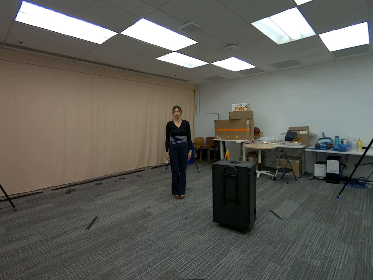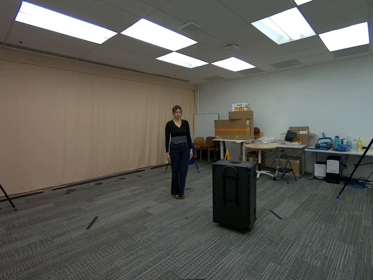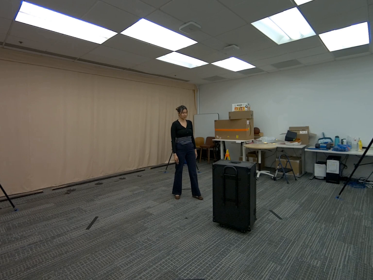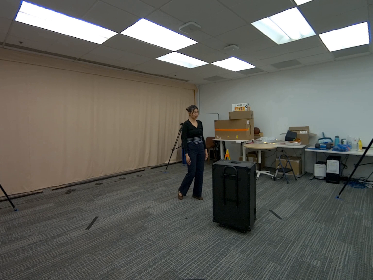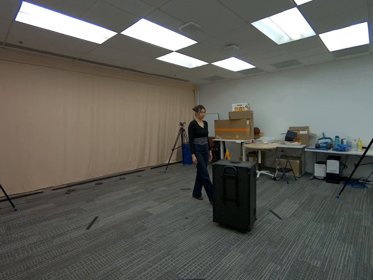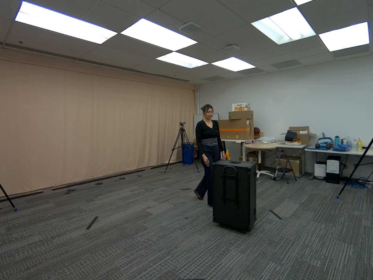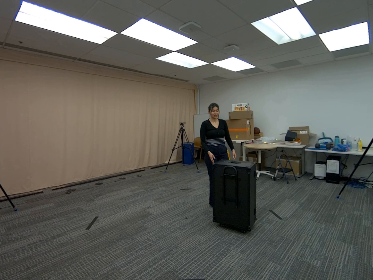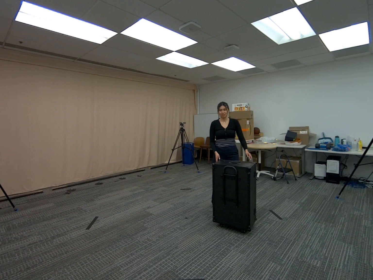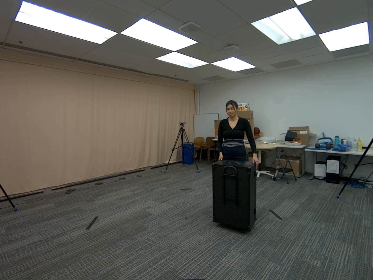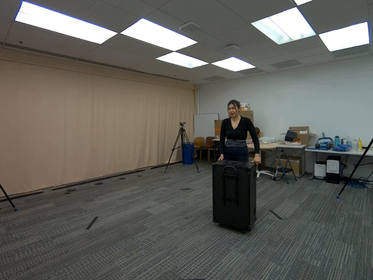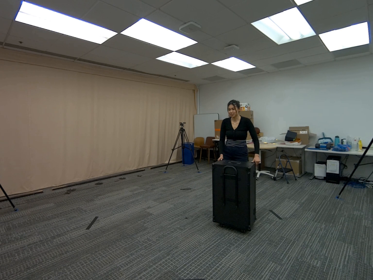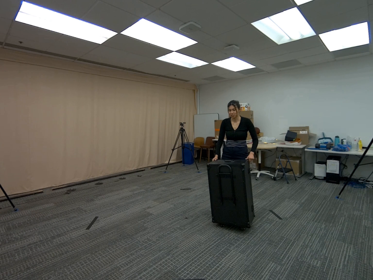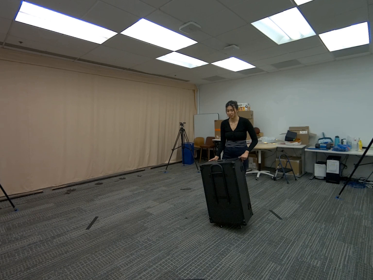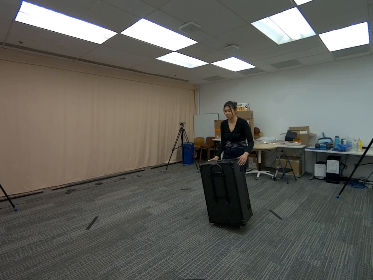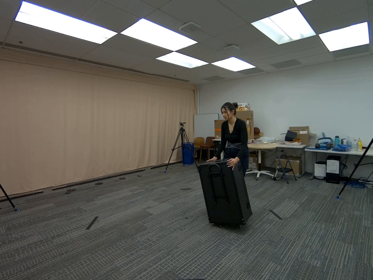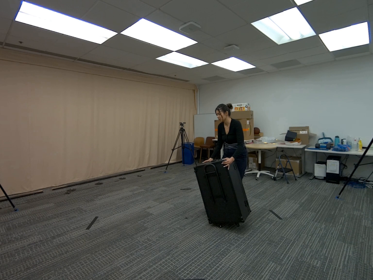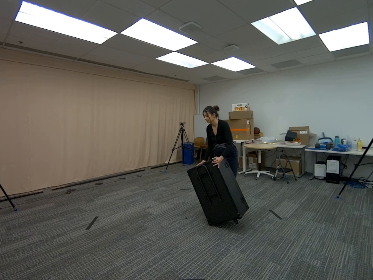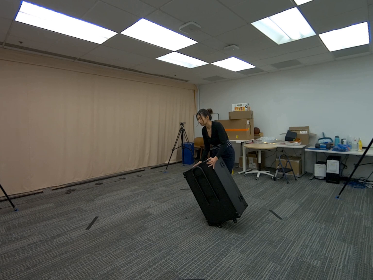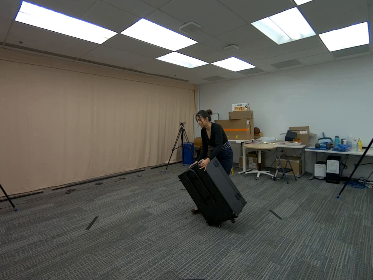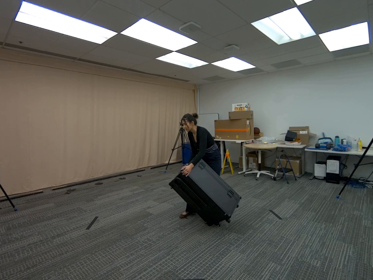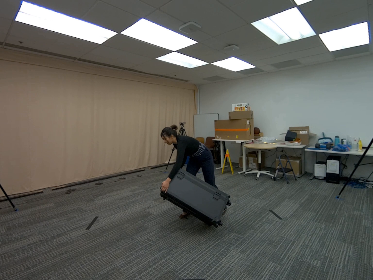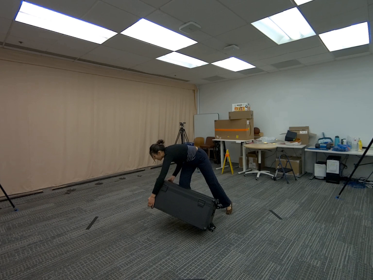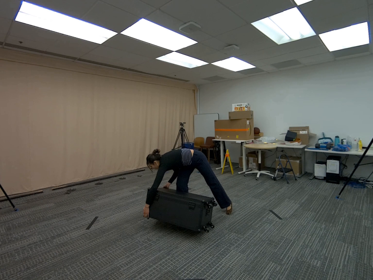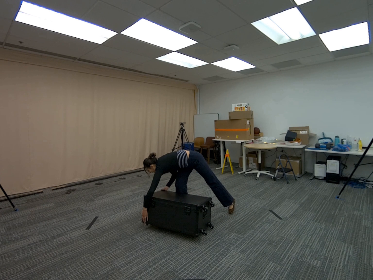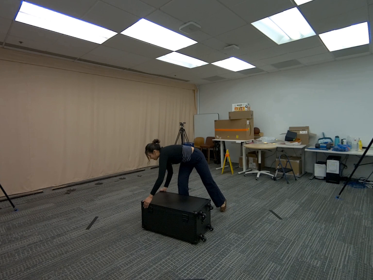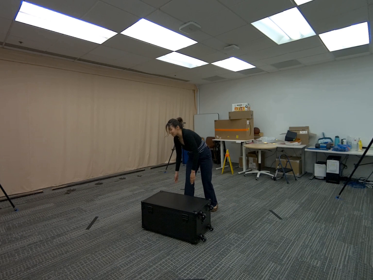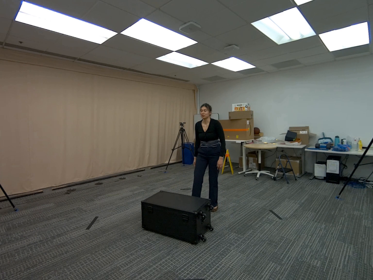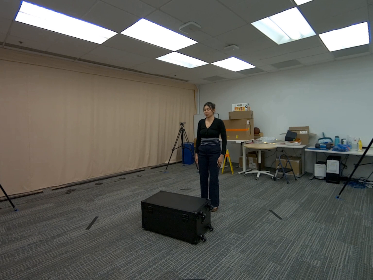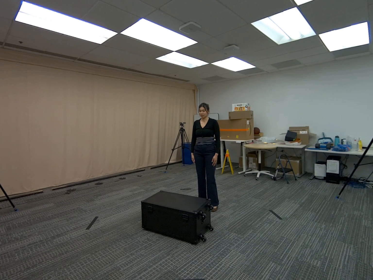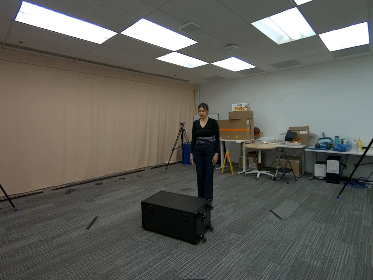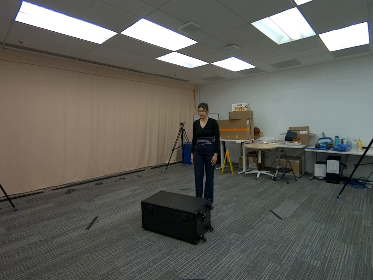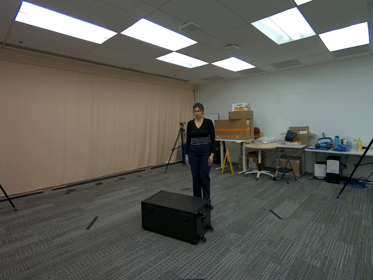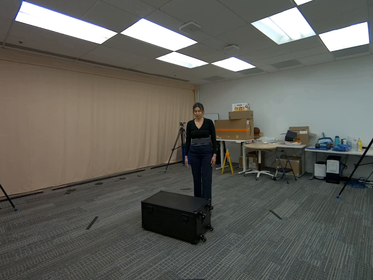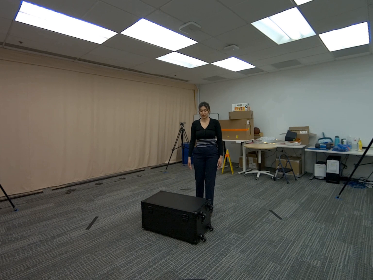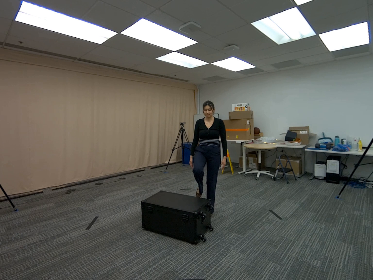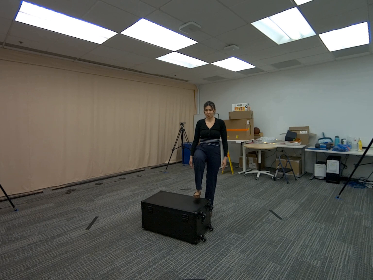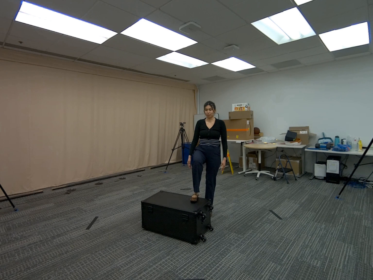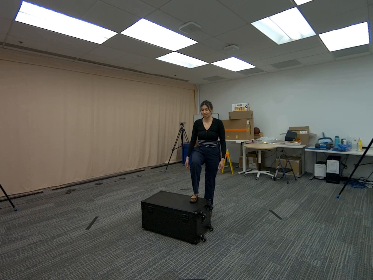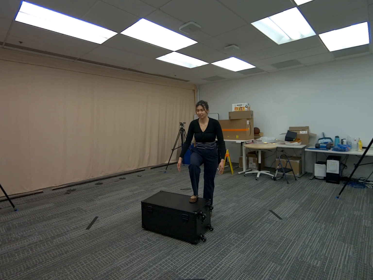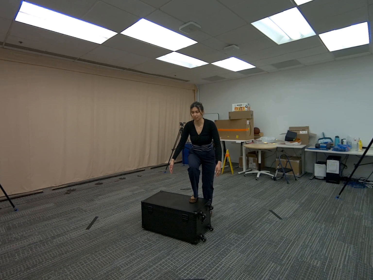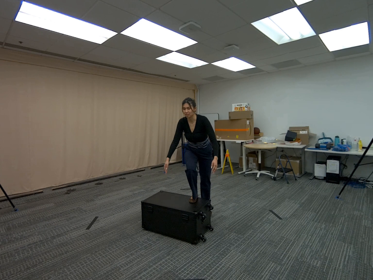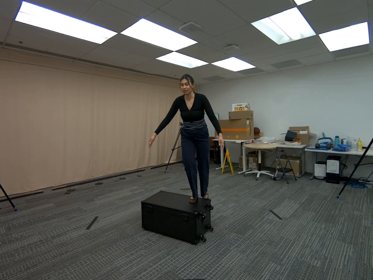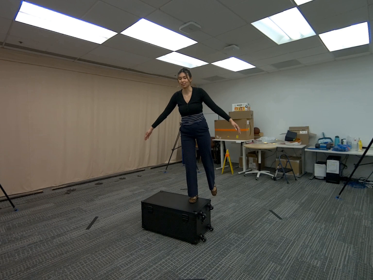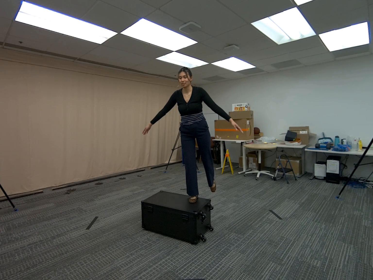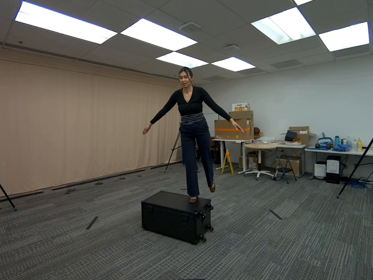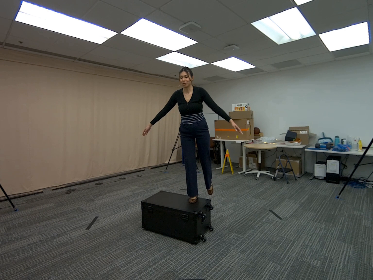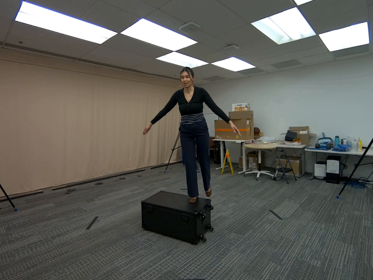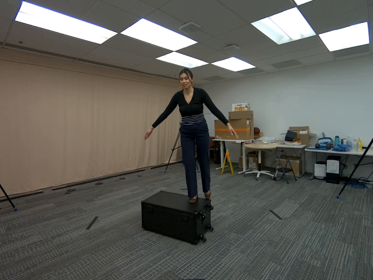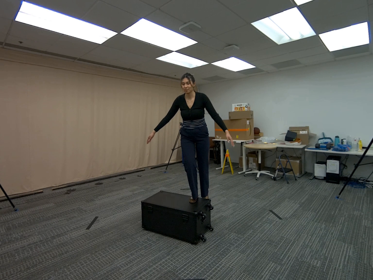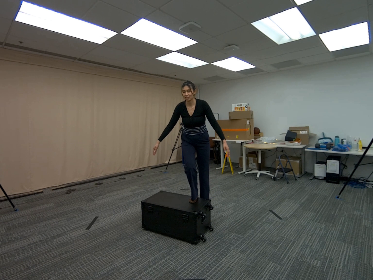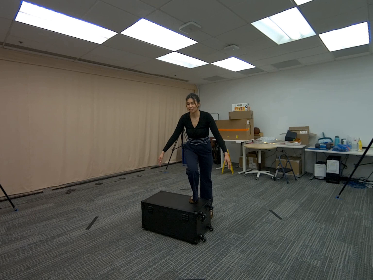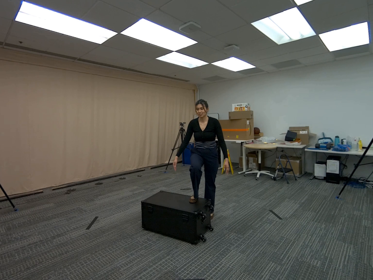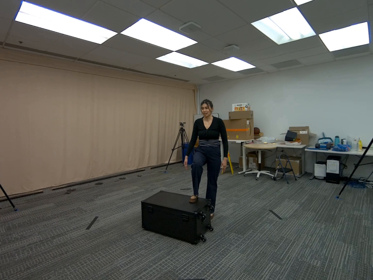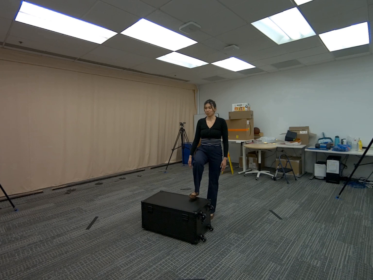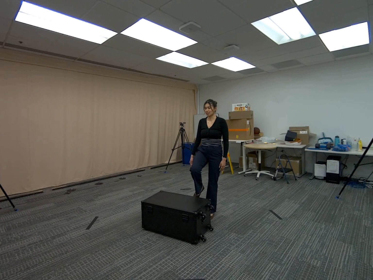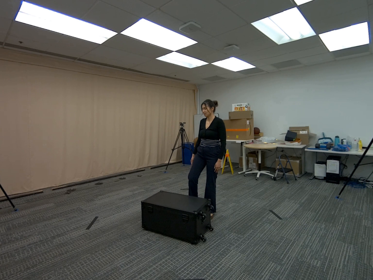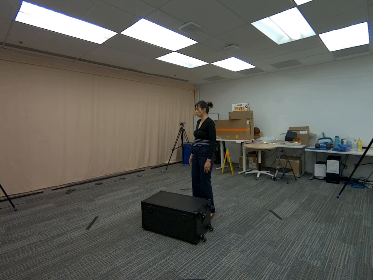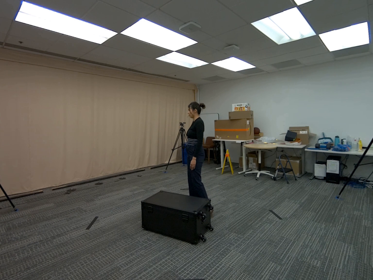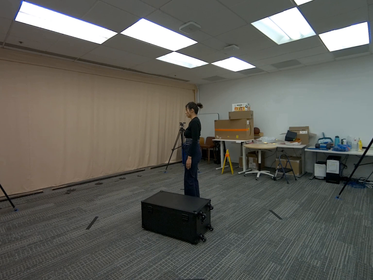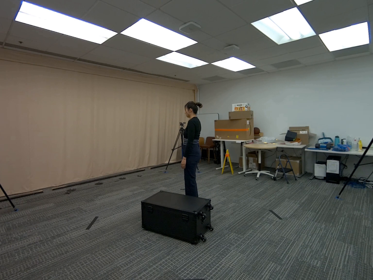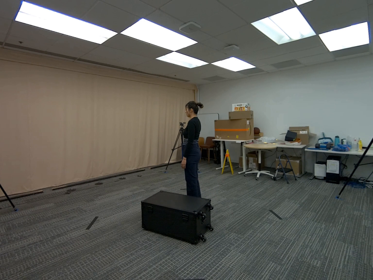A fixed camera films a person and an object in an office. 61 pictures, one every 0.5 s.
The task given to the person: Walk over to the G1 Box and place the box on its side and proceed to step onto the box using only one foot. Step down when done.
